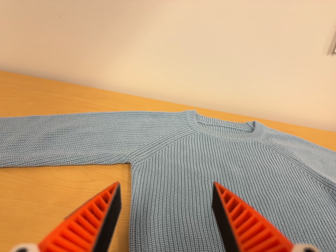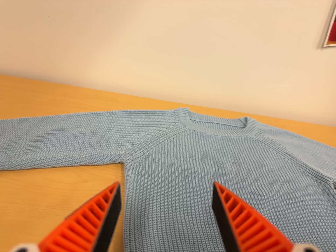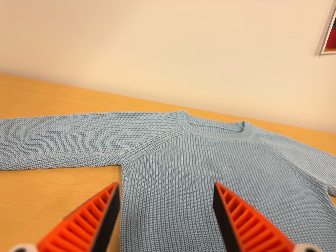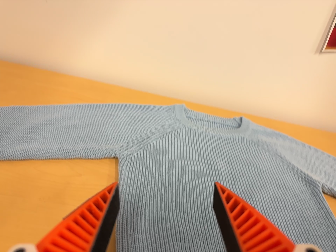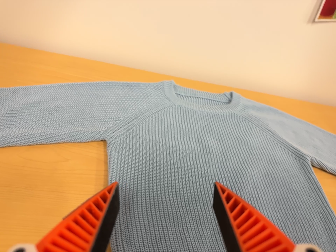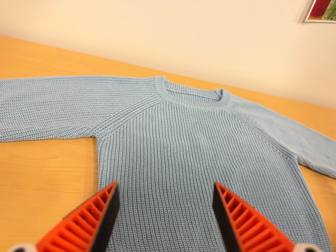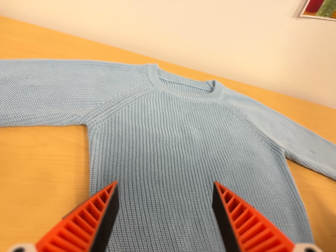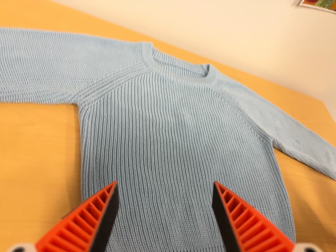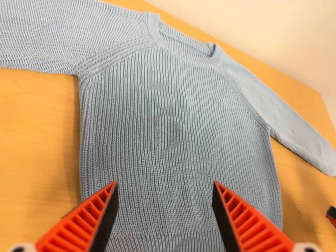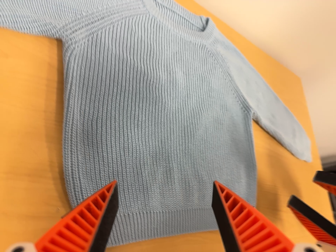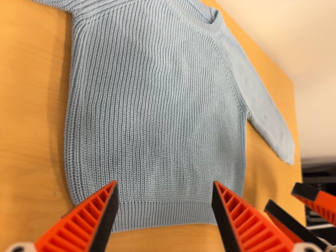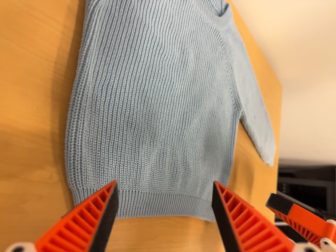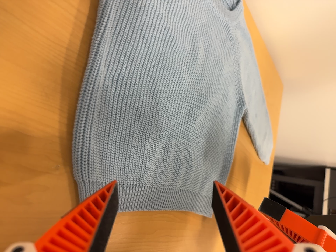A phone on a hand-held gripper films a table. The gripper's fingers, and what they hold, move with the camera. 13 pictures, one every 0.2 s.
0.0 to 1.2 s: The camera swings to its right by about 10 degrees, and the scene slides to the left. Its aim tips toward the bottom of its view by about 15 degrees, and the scene shifts upward.
1.2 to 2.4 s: The camera pans to its right by about 25 degrees. It travels to its left and toward the top of its view, about 16 cm. Its aim tips toward the bottom of its view by about 25 degrees, and the scene shifts upward. It rolls about its line of sight by about 30 degrees, and the scene rotates clockwise.
The film runs backward here.
